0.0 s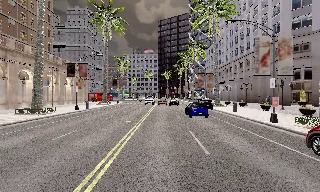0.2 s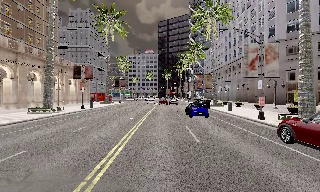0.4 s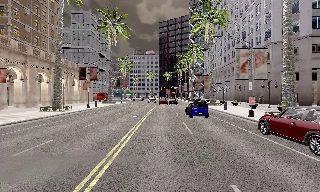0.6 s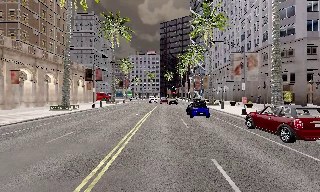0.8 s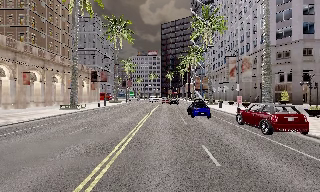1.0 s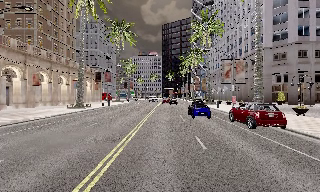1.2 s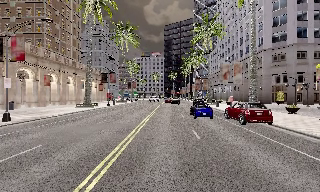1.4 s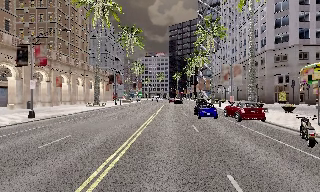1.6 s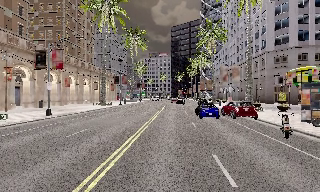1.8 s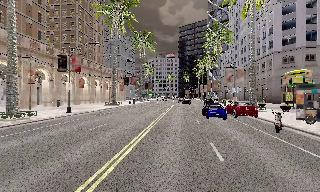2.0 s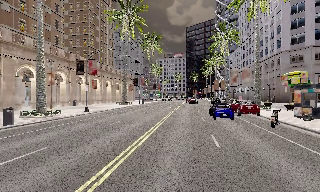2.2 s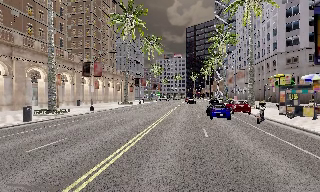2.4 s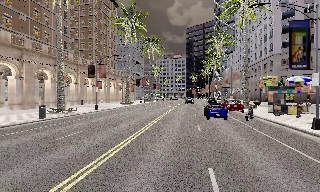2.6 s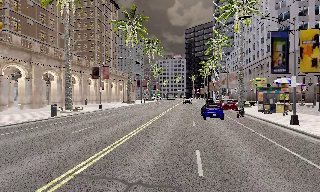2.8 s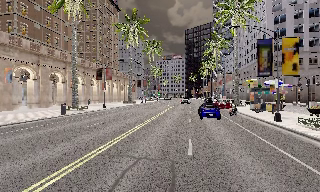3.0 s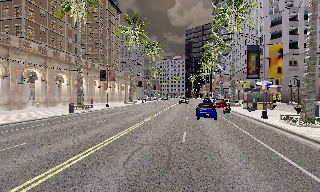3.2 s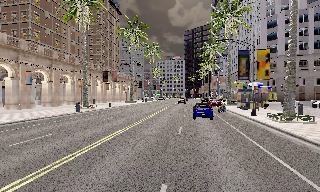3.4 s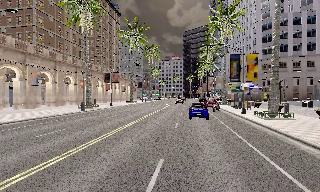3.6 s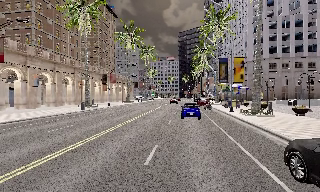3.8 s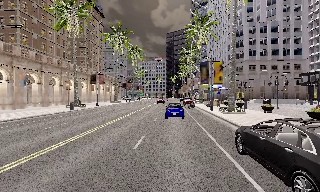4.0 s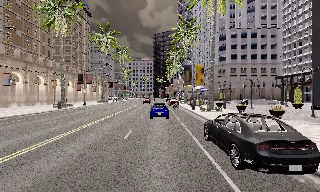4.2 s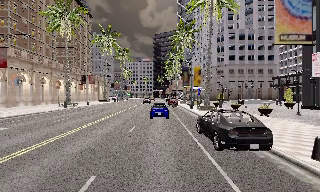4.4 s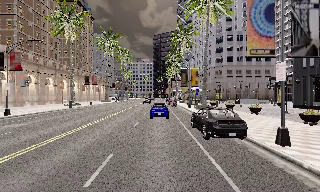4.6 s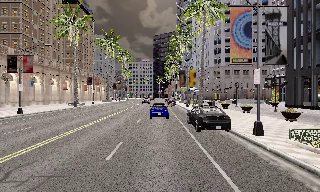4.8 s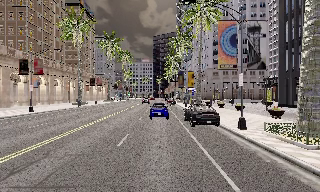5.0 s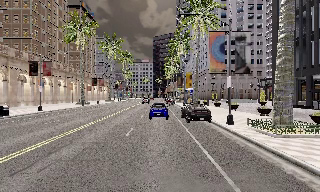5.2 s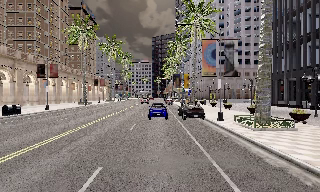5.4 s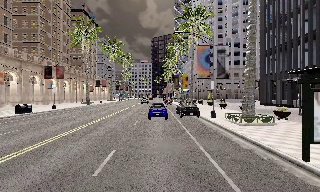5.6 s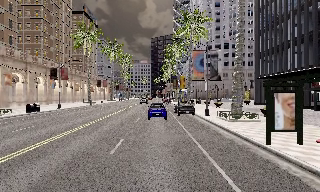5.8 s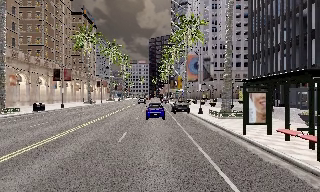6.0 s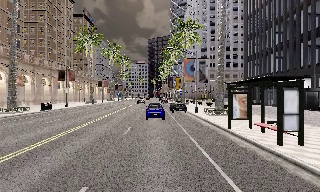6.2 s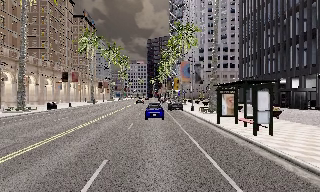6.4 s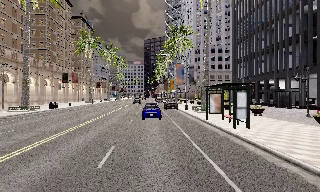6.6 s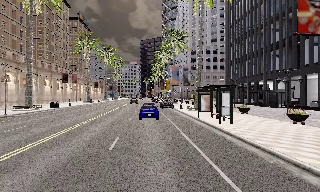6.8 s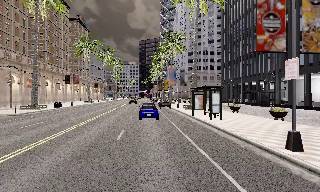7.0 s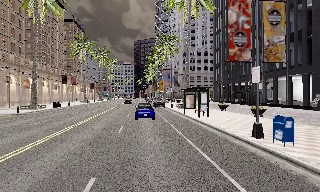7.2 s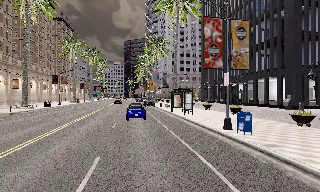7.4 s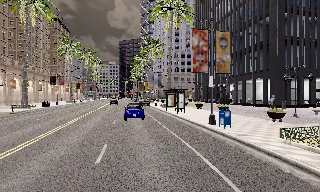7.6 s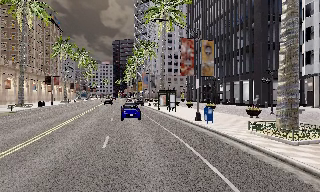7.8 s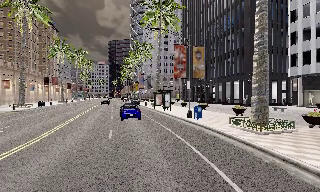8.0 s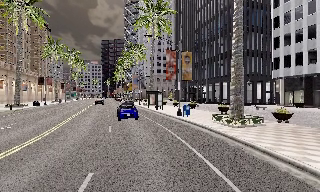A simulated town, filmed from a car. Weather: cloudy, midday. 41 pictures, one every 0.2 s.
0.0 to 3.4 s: The camera travels backward, about 25 m, so what stands in front gets smaller.
3.4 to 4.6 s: The camera pans to its right, which is clockwise from overhead, by about 10 degrees. It travels backward, about 9 m, so what stands in front gets smaller.
4.6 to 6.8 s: The camera travels backward, about 17 m, so what stands in front gets smaller.
6.8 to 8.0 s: The camera pans to its right, which is clockwise from overhead, by about 15 degrees. It travels backward, about 9 m, so what stands in front gets smaller.
The film runs backward here.
